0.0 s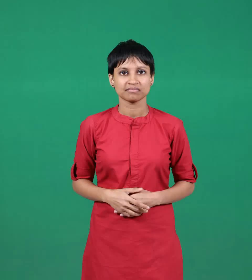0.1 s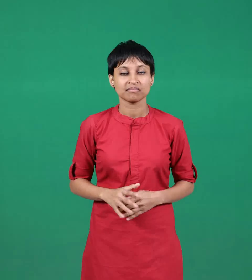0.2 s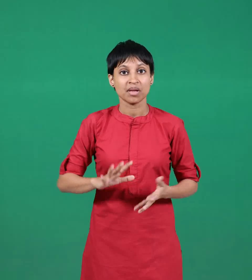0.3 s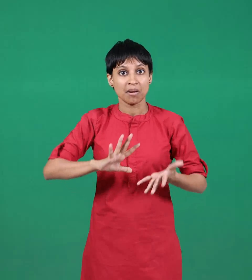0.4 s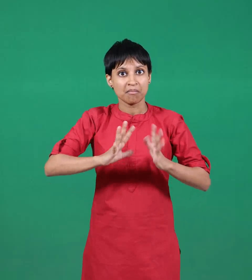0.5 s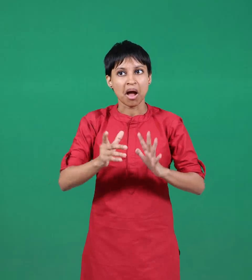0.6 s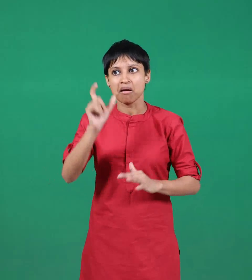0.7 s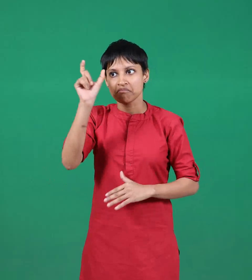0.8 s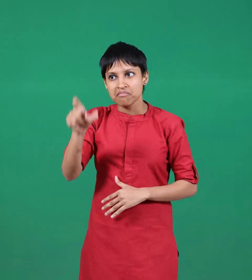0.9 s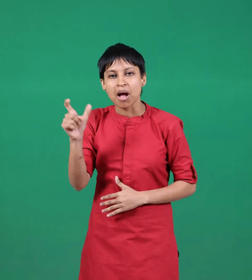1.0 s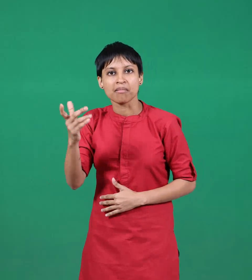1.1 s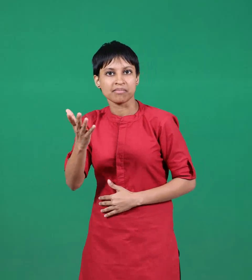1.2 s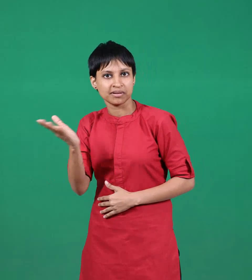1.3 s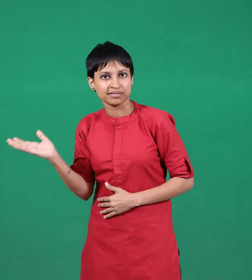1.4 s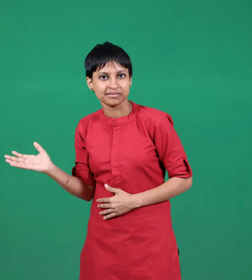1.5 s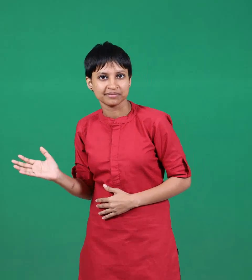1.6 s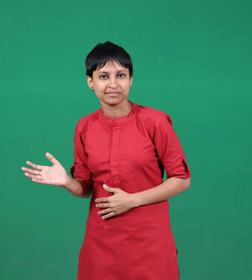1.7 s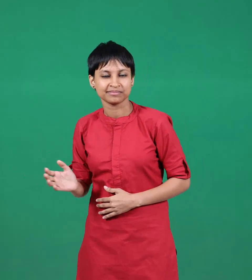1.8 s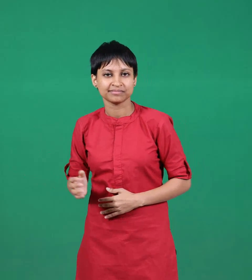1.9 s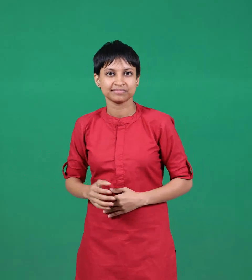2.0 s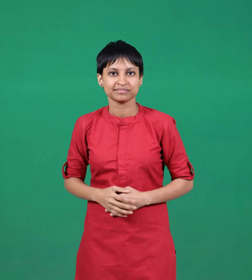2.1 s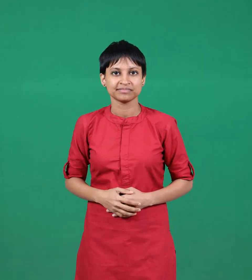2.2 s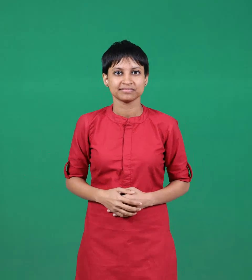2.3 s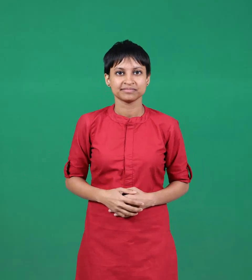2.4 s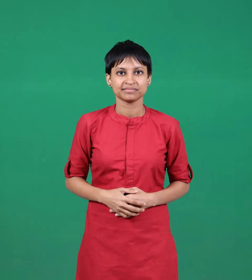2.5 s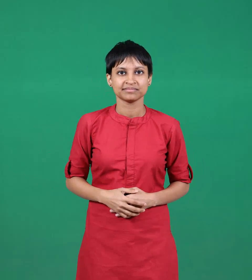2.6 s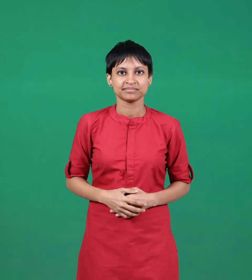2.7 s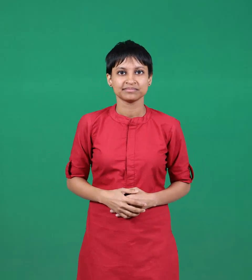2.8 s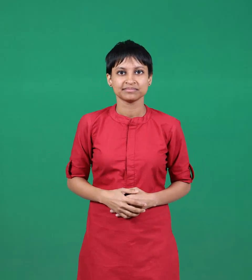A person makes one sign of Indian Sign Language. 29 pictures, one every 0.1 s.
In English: makers
